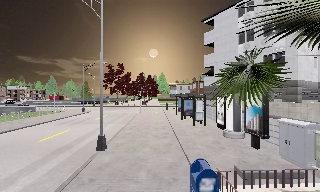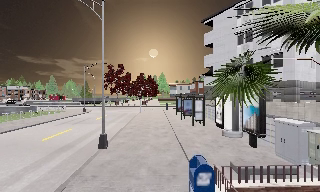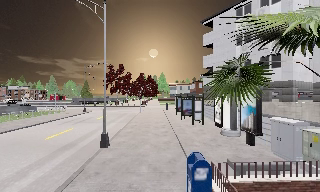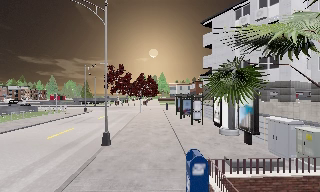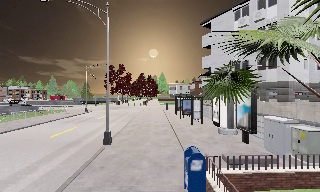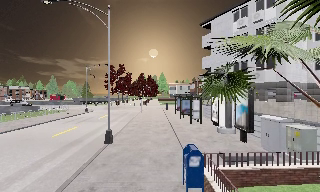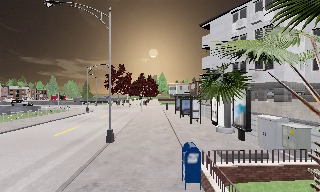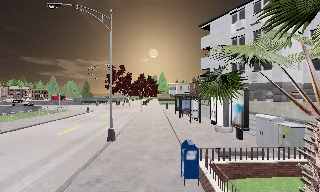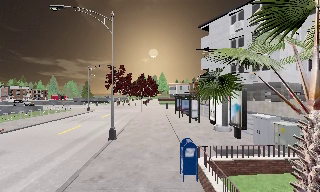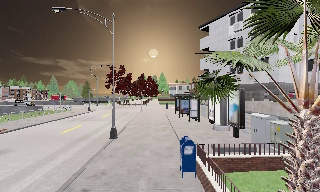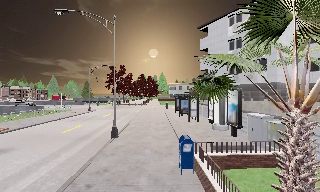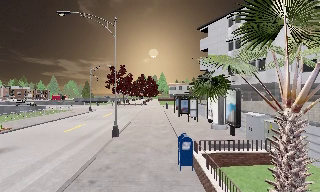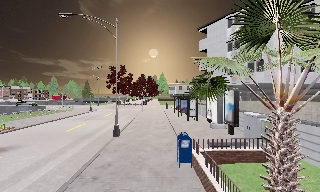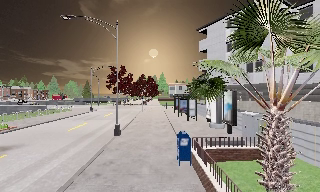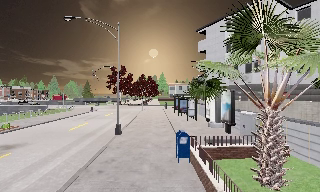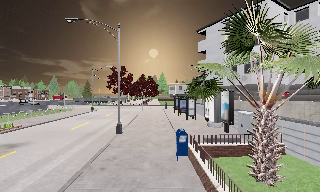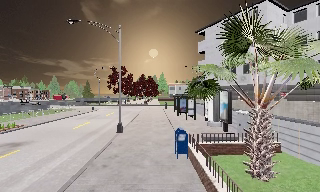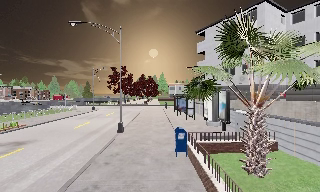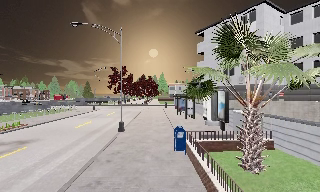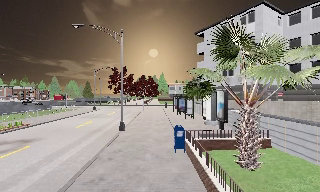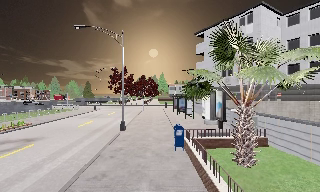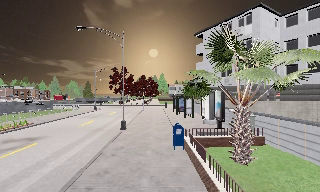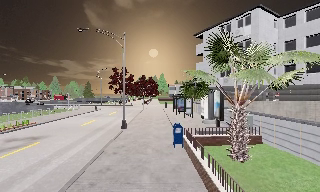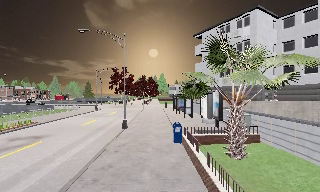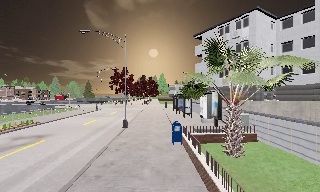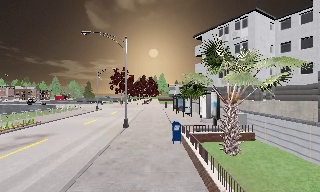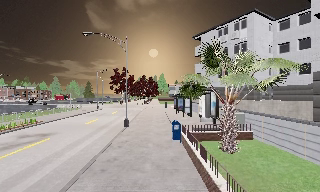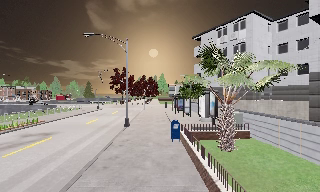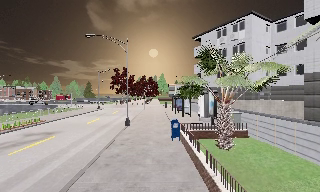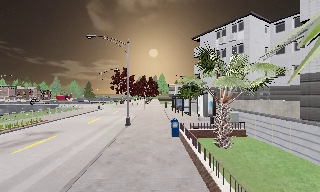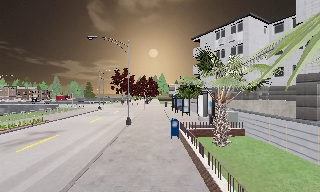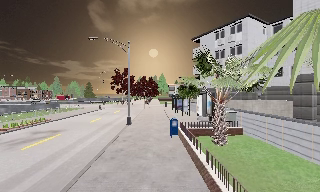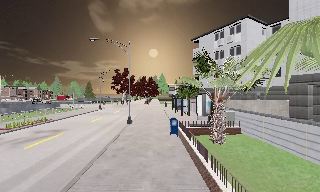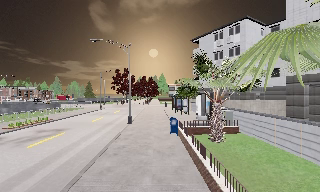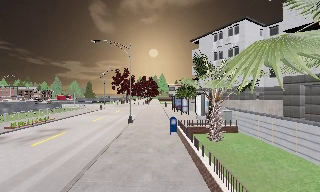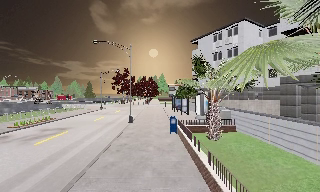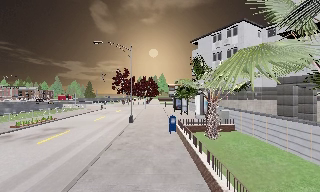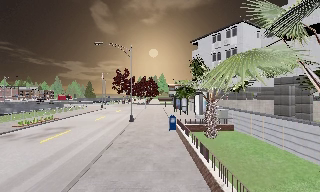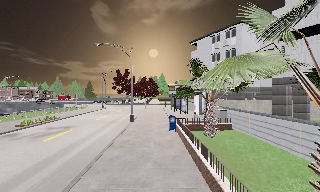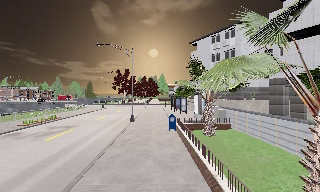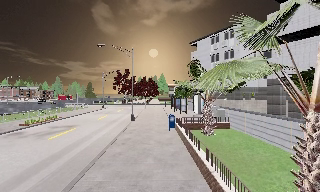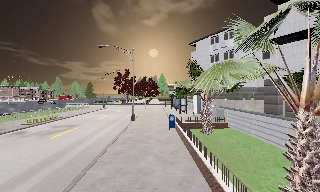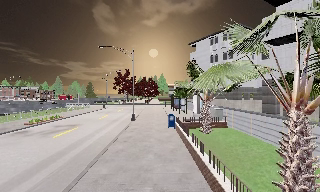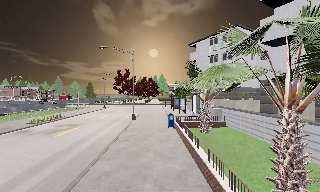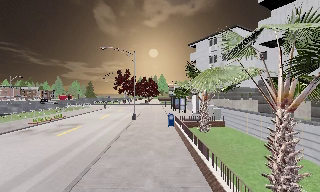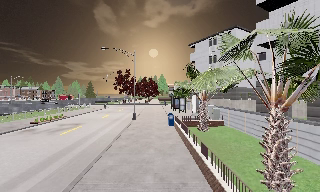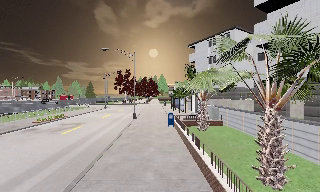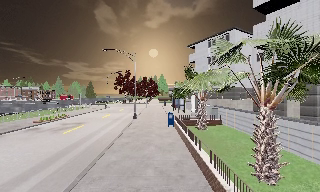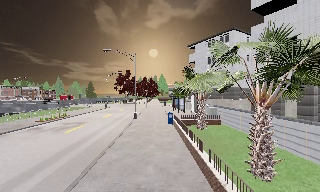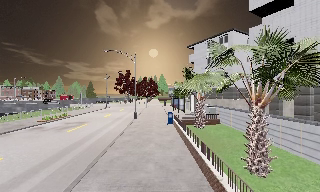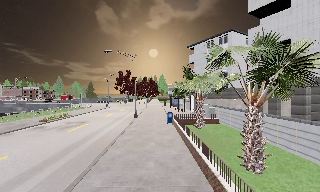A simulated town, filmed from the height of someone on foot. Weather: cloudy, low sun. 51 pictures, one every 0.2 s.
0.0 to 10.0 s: The camera travels backward, about 11 m, so what stands in front gets smaller.
The film runs backward here.
